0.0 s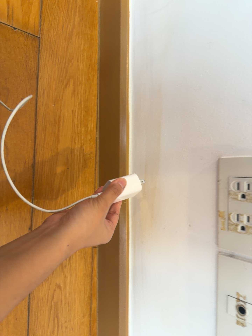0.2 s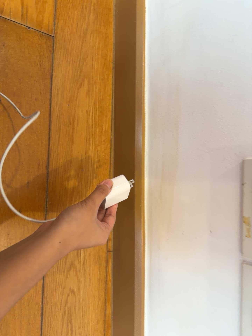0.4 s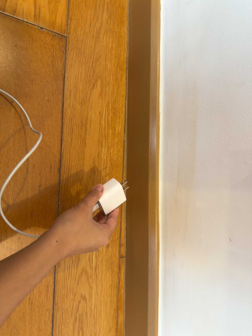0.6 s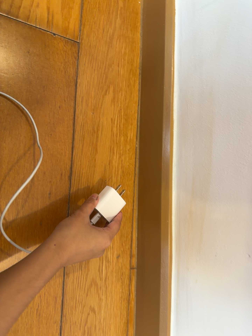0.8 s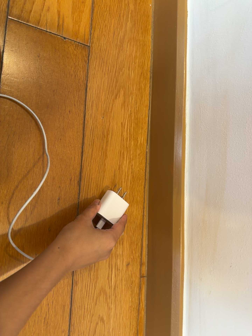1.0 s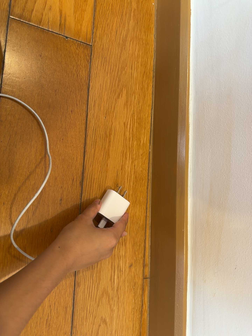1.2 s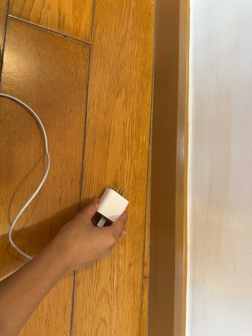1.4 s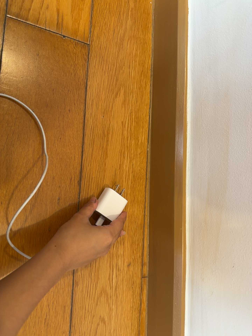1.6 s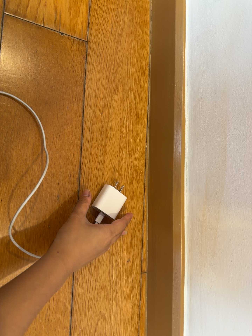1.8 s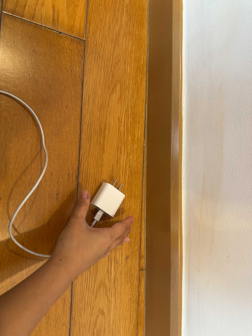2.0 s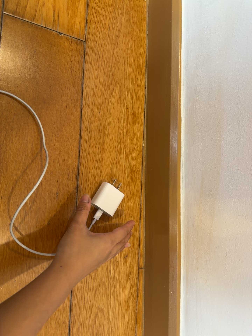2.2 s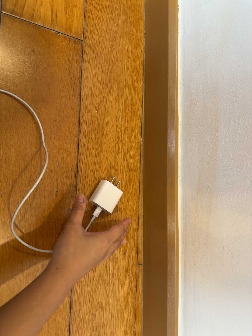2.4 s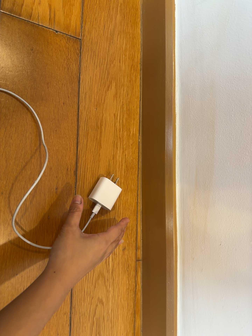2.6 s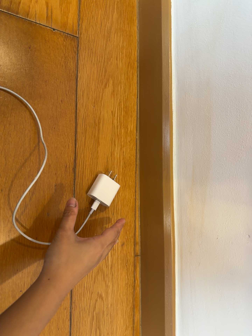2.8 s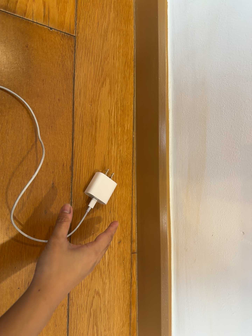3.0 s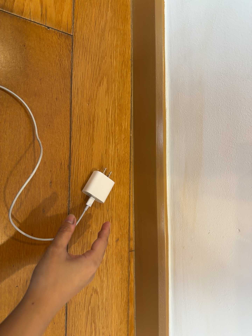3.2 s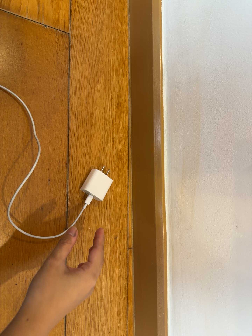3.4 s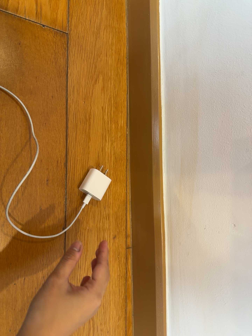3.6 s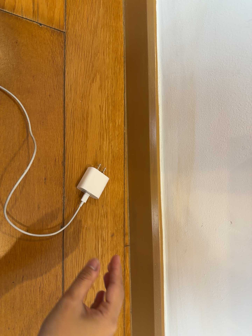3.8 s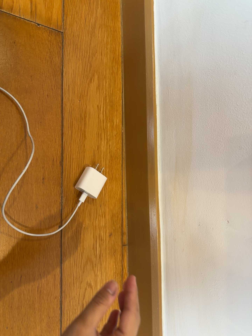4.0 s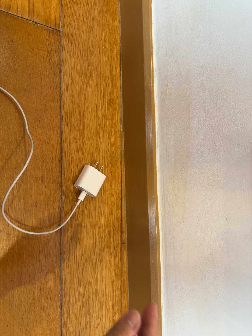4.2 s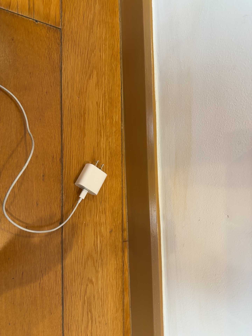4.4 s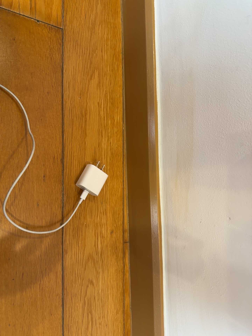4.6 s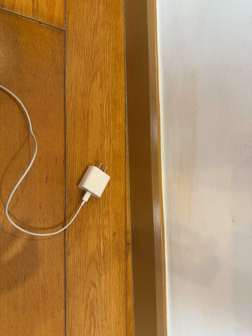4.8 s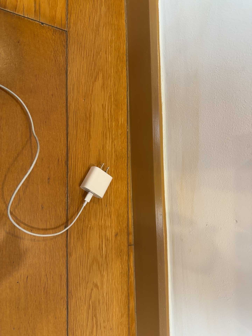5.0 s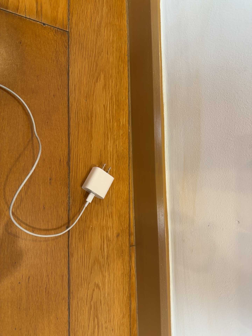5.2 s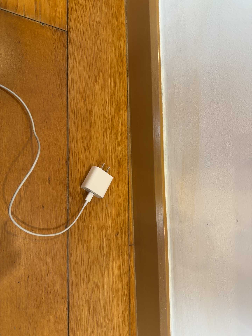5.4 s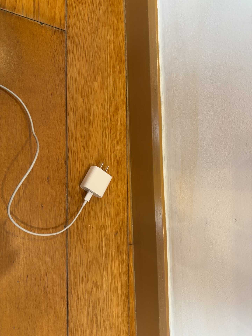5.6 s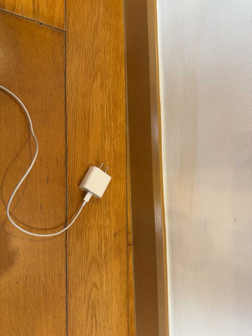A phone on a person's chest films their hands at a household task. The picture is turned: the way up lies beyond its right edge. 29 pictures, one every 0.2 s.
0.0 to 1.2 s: The scene slides to the right, as the camera pans about 10 degrees to its left. It travels forward, about 6 cm, so what stands in front looms larger.
1.2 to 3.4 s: The camera shifts only a little, or ends up much as it began.
3.4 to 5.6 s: The camera keeps its place and its aim.
The film runs backward here.
